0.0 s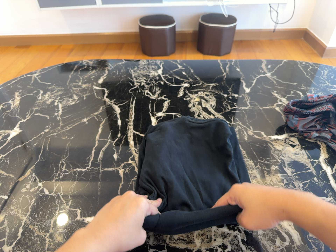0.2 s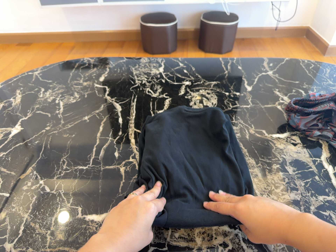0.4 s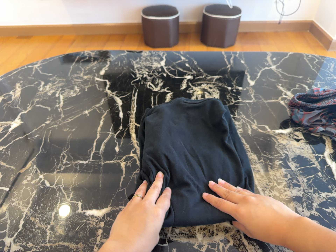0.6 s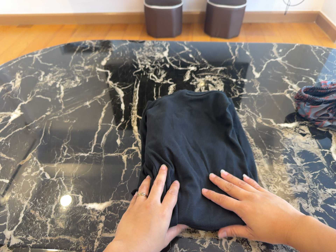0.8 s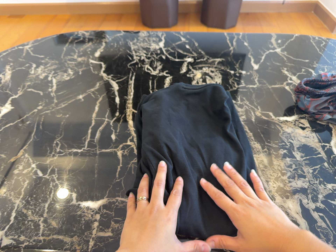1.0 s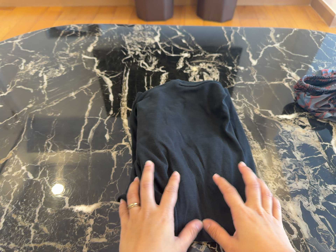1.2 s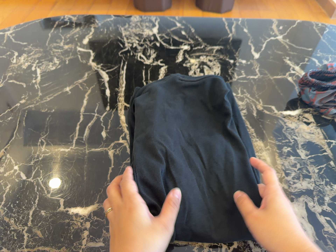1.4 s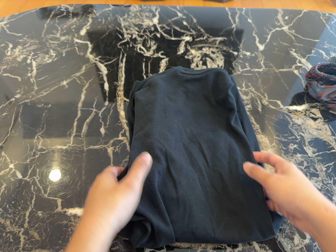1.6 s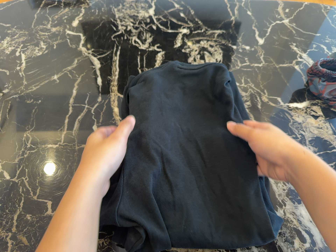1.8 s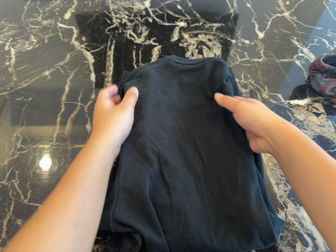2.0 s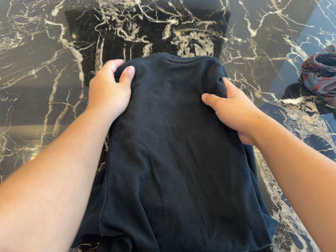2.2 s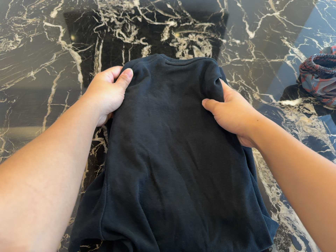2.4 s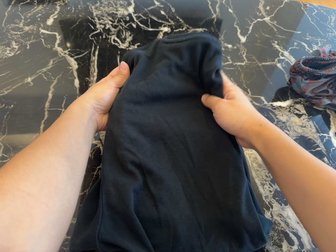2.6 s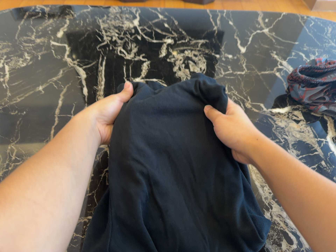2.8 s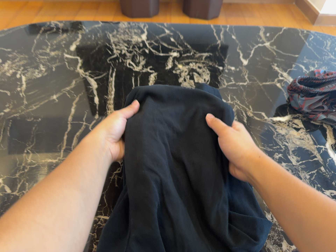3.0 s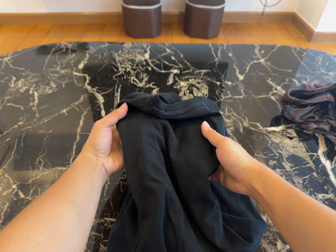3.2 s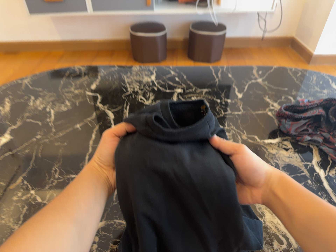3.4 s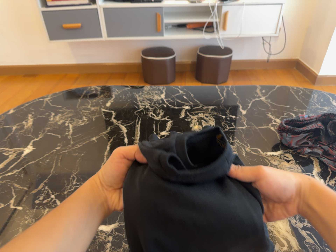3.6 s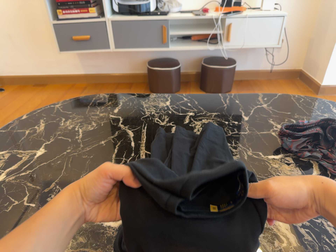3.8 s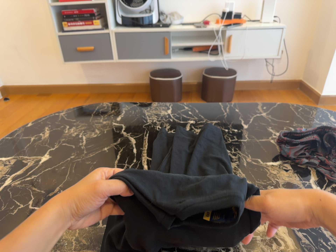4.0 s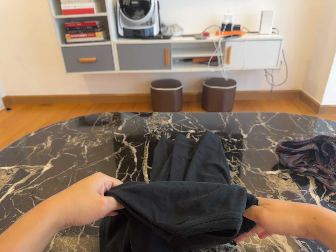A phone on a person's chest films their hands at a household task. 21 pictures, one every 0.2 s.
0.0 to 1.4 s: The camera travels forward, about 10 cm, so what stands in front looms larger. Its aim tips toward the bottom of its view by about 10 degrees, and the scene shifts upward.
1.4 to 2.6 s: The camera shifts only a little, or ends up much as it began.
2.6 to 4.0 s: The camera travels backward and toward the bottom of its view, about 24 cm, so what stands in front gets smaller. Its aim tips toward the top of its view by about 25 degrees, and the scene shifts downward.
The film runs backward here.
